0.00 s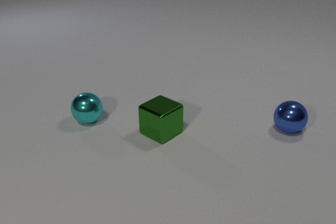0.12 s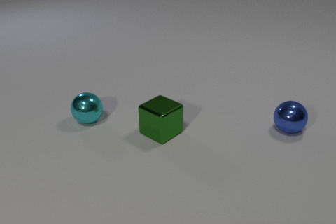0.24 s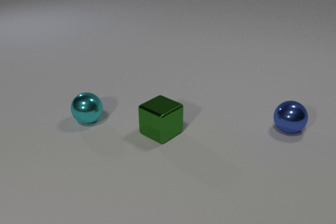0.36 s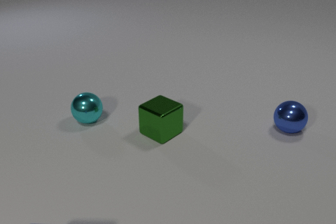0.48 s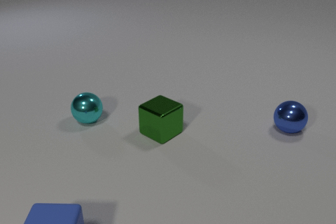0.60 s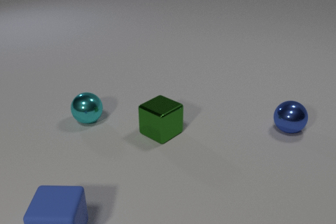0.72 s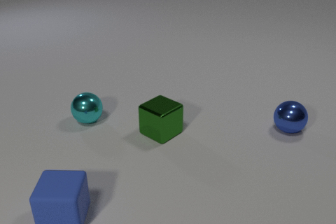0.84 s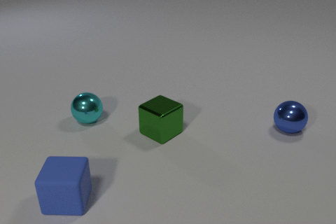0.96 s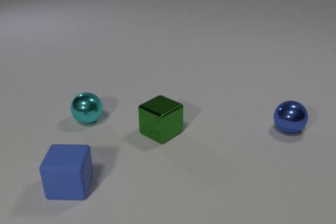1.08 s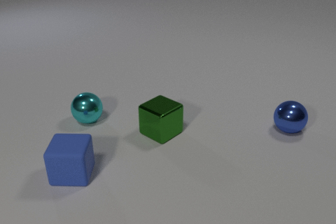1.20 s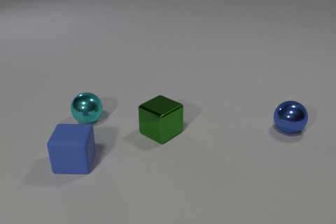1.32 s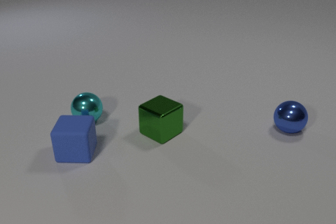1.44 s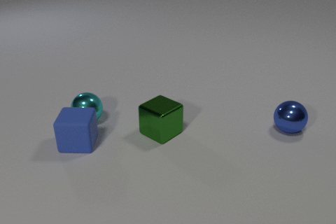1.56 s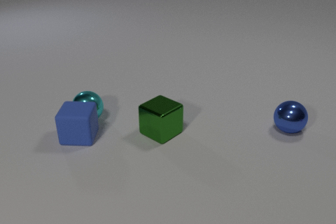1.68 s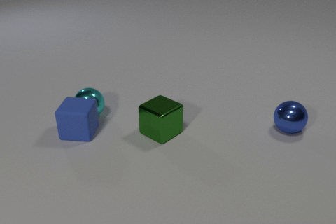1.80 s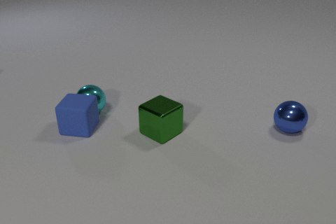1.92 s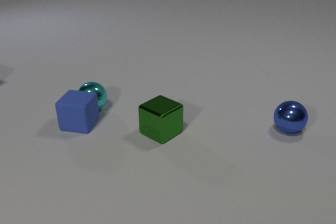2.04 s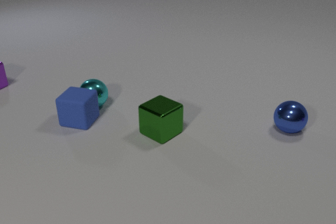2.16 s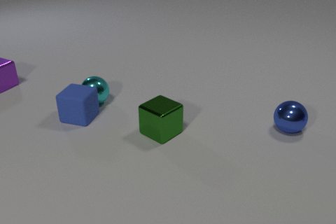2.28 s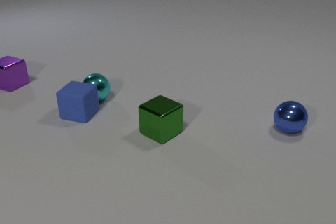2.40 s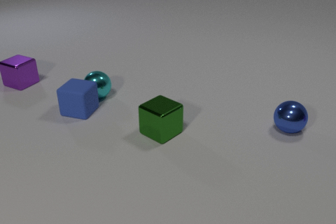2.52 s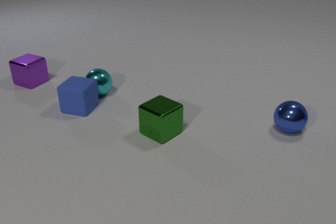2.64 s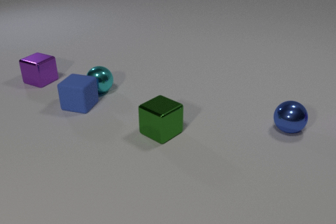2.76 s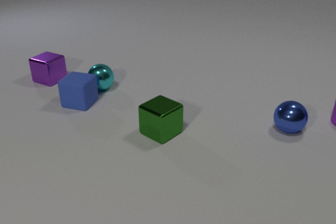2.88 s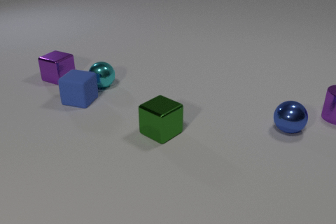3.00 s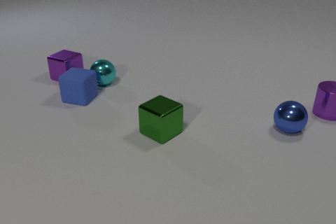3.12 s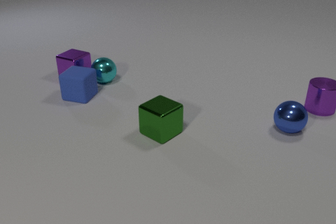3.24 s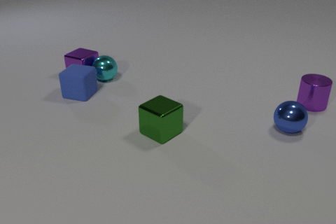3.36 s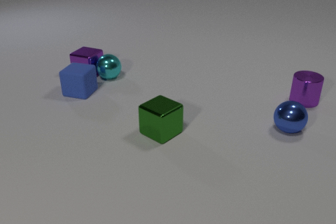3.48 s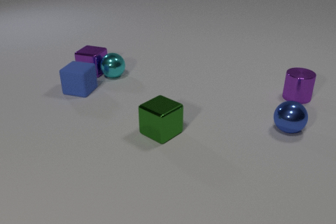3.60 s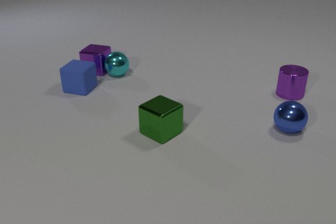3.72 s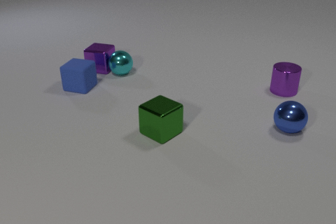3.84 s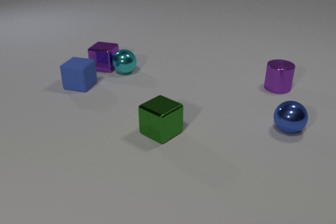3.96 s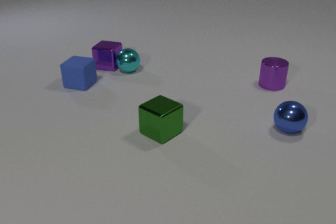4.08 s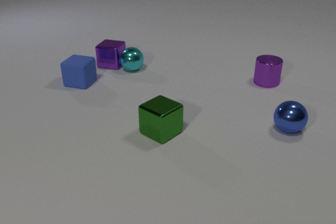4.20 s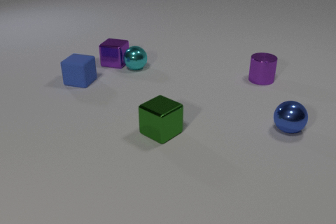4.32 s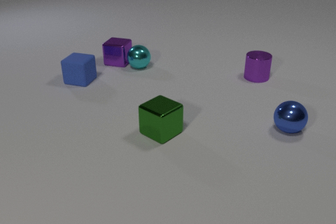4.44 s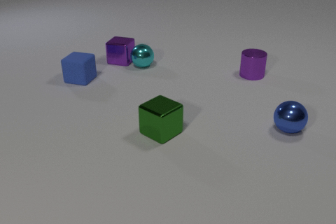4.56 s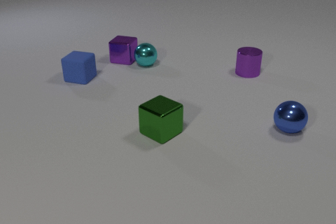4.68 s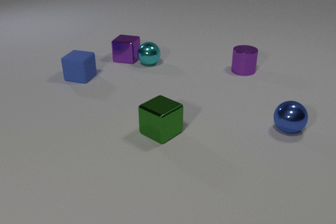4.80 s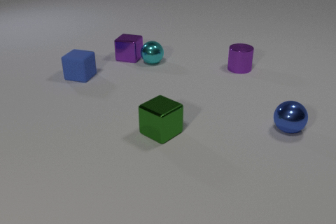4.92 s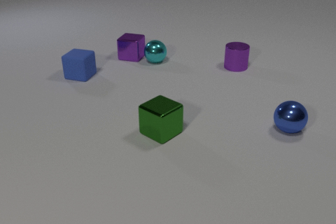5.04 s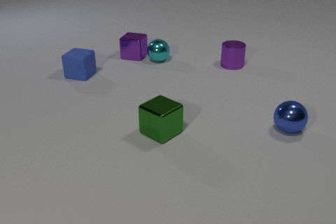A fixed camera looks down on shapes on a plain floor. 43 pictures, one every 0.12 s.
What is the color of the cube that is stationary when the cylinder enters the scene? green.
How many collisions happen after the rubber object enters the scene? 2.
What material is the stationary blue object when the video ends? metal.
0.00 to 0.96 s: The blue rubber cube comes in at the bottom edge, slides away from the camera.
0.96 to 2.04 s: The blue rubber cube slides away from the camera. The cyan metal sphere rolls away from the camera. The purple metal cube comes in at the left edge, slides to the right. The blue rubber cube and the cyan metal sphere collide.
2.04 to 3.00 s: The blue rubber cube slides away from the camera. The cyan metal sphere rolls away from the camera. The purple metal cube slides to the right. The purple metal cylinder comes in at the right edge, slides to the left and away from the camera.
3.00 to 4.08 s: The blue rubber cube slides away from the camera. The cyan metal sphere rolls away from the camera and to the right. The purple metal cube slides to the right and away from the camera. The purple metal cylinder slides to the left and away from the camera. The cyan metal sphere and the purple metal cube collide.
4.08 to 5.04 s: The blue rubber cube slides away from the camera. The cyan metal sphere rolls to the right and away from the camera. The purple metal cube slides to the right and away from the camera. The purple metal cylinder slides away from the camera and to the left.
